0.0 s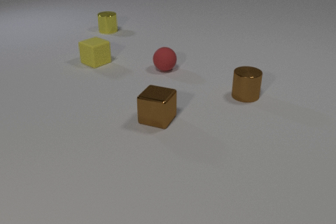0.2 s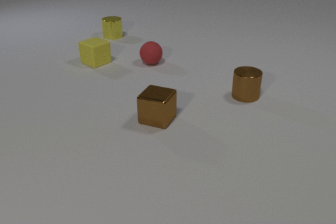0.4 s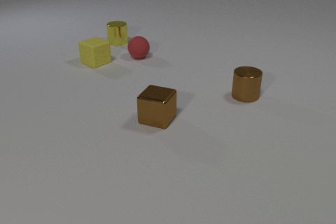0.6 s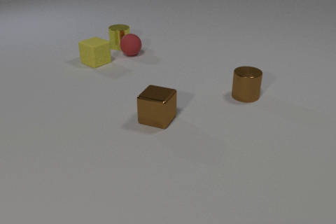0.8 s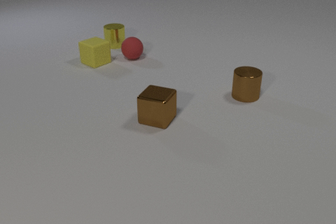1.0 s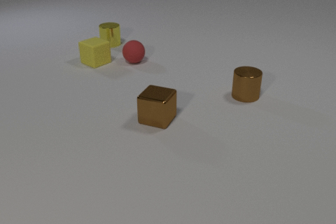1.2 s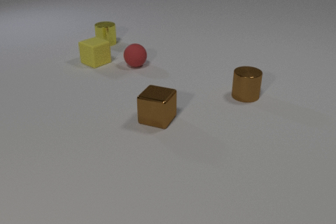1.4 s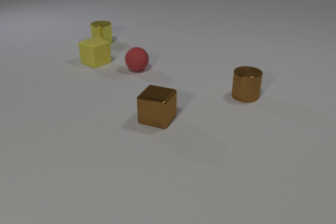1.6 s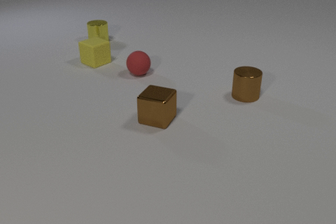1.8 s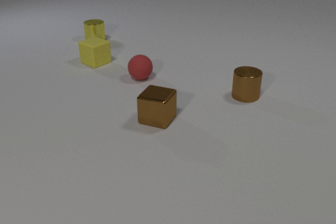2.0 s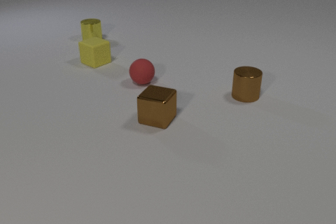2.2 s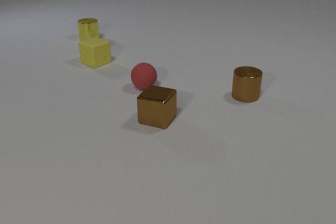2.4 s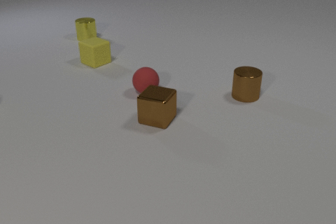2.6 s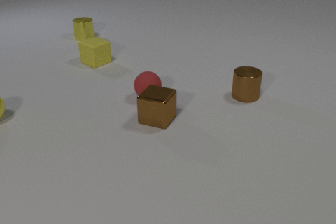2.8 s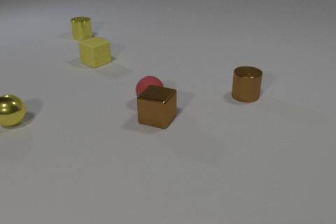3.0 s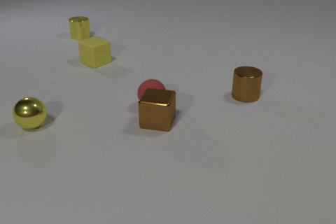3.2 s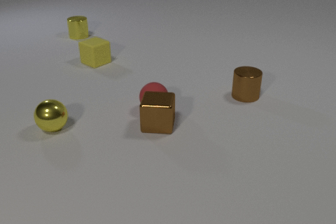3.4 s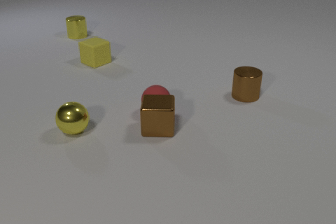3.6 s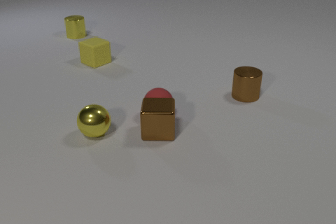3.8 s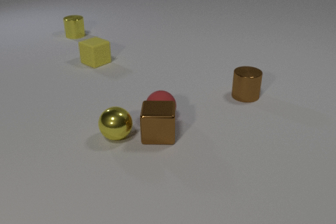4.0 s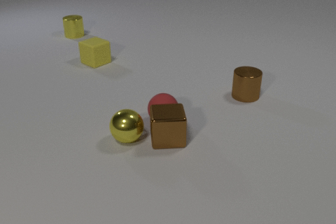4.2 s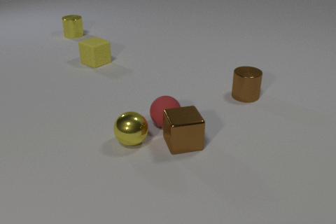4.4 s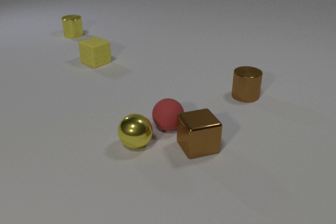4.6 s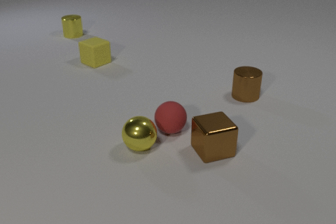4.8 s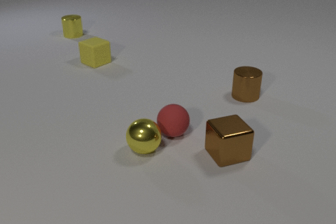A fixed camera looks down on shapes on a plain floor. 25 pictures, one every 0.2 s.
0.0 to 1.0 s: The yellow metal cylinder slides toward the camera. The red rubber sphere rolls to the left and away from the camera. The yellow metal cylinder and the red rubber sphere collide.
1.0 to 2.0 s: The yellow metal cylinder slides to the left and away from the camera. The red rubber sphere rolls toward the camera.
2.0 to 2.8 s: The yellow metal cylinder slides to the left and away from the camera. The red rubber sphere rolls toward the camera. The yellow metal sphere comes in at the left edge, rolls to the right and toward the camera. The red rubber sphere and the brown metal cube collide.
2.8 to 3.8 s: The yellow metal cylinder slides to the left and away from the camera. The red rubber sphere rolls toward the camera. The brown metal cube slides toward the camera, spins so that its near face slides to the right, counterclockwise seen from above. The yellow metal sphere rolls to the right and toward the camera.
3.8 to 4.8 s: The red rubber sphere rolls toward the camera and to the right. The brown metal cube slides to the right, spins counterclockwise seen from above by about 15 degrees, its near face sliding to the right. The yellow metal sphere rolls to the right and toward the camera. The brown metal cube and the yellow metal sphere collide.
What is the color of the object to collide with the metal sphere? brown.
How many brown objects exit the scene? 0.
What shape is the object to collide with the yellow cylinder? sphere.
